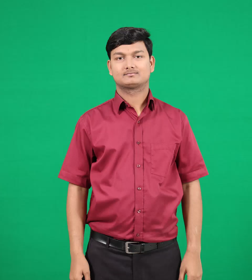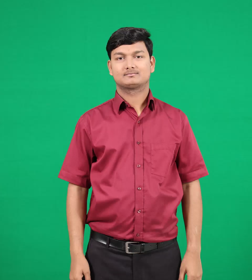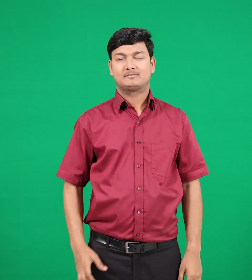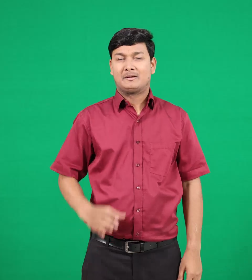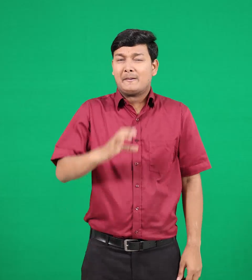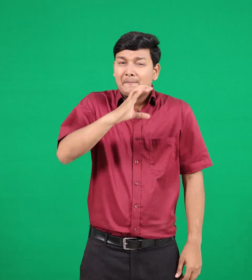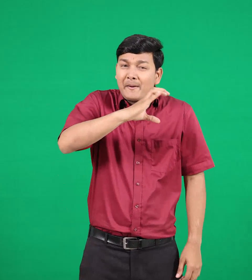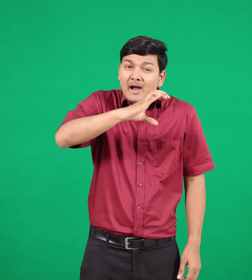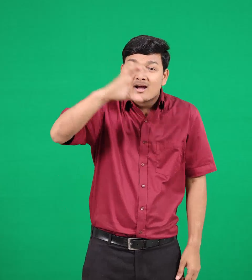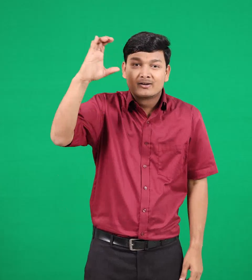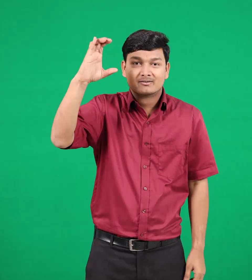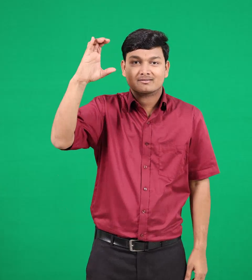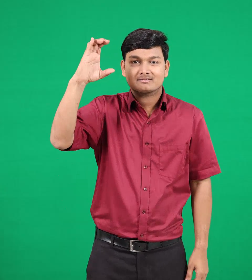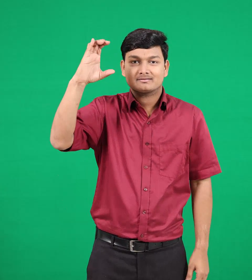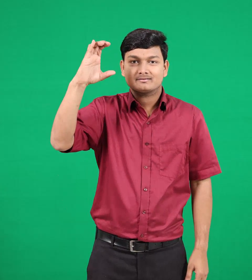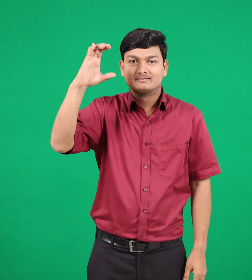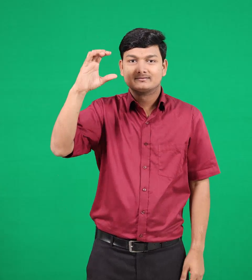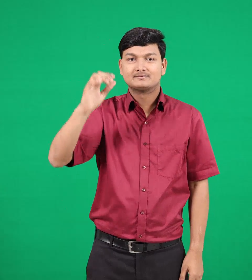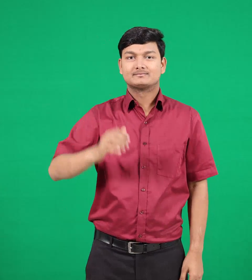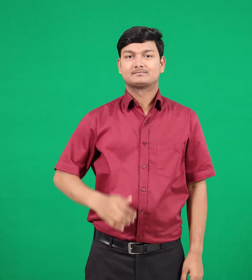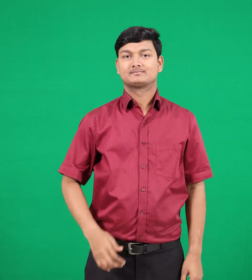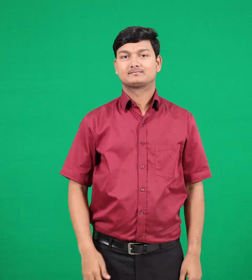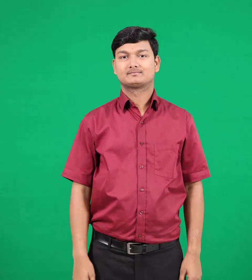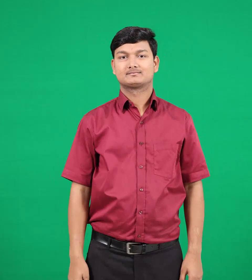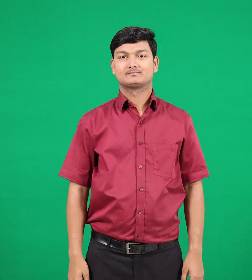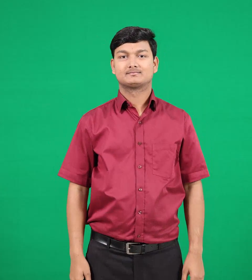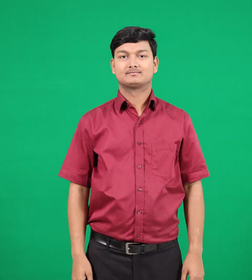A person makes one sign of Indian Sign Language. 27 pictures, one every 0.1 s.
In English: crore
